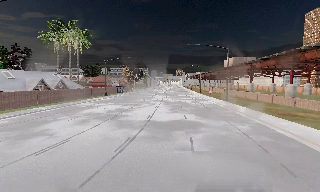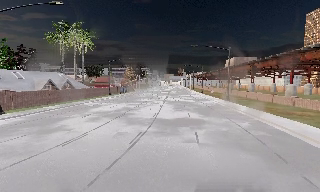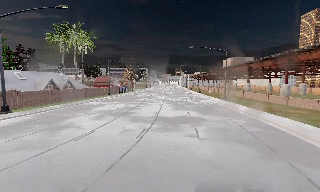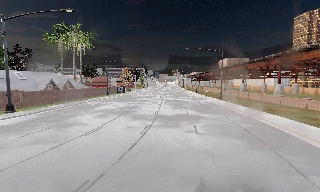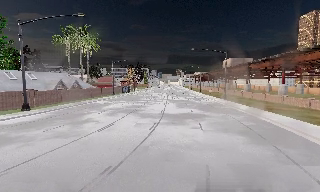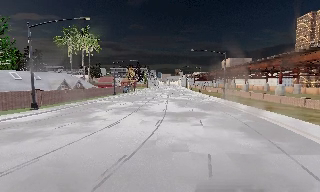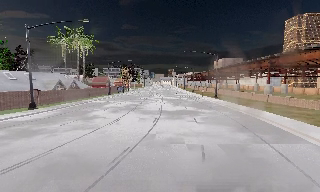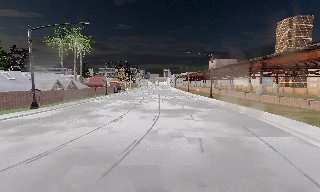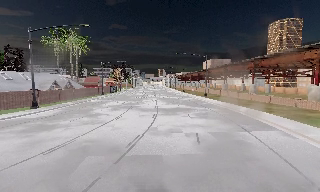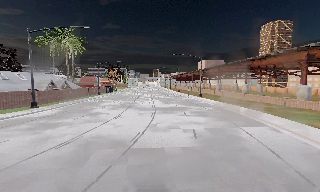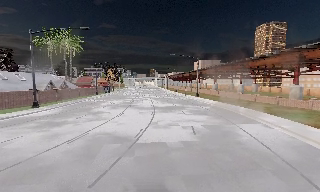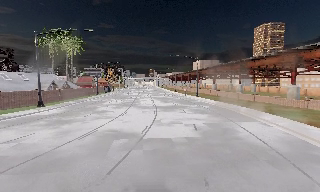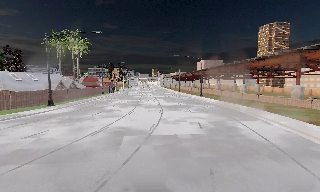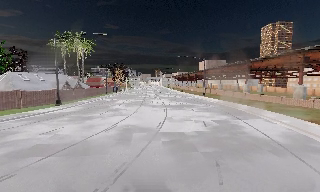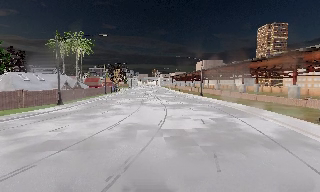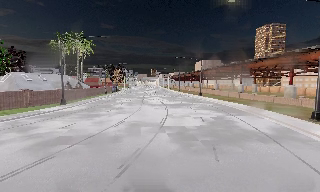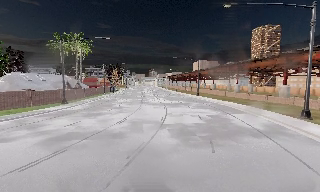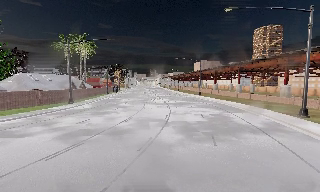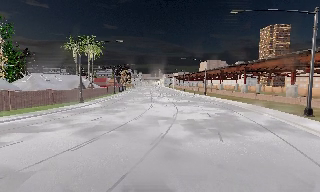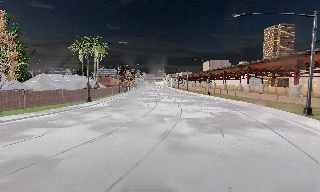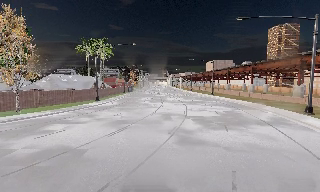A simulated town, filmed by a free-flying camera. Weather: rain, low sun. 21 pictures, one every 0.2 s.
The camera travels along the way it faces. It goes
backward.
0.0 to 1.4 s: The camera travels backward, about 7 m, so what stands in front gets smaller.
1.4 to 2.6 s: The camera travels backward and to its left, about 5 m, so what stands in front gets smaller.
2.6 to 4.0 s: The camera travels backward, about 6 m, so what stands in front gets smaller.
The film runs backward here.
